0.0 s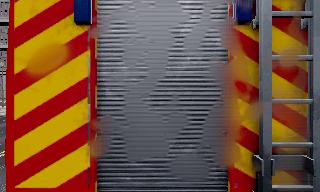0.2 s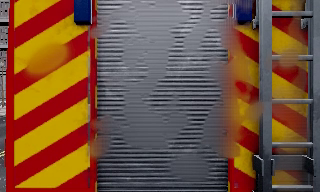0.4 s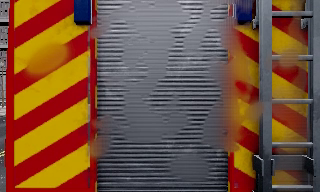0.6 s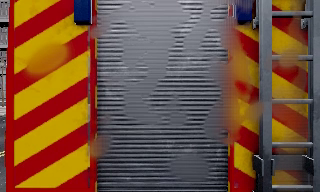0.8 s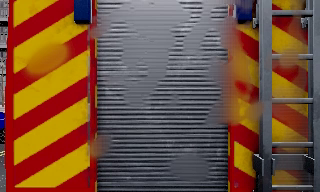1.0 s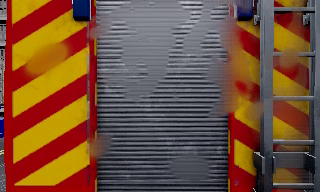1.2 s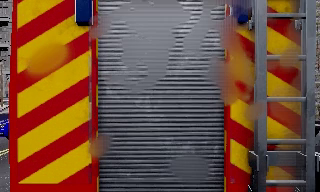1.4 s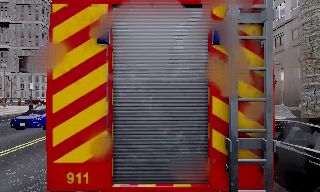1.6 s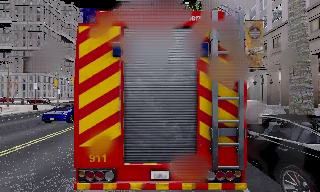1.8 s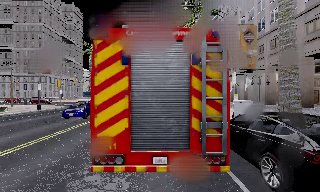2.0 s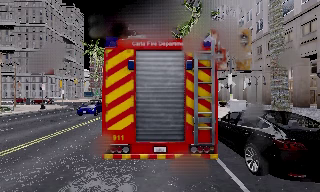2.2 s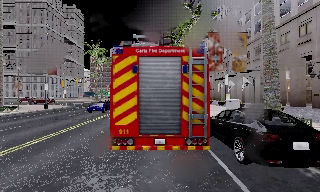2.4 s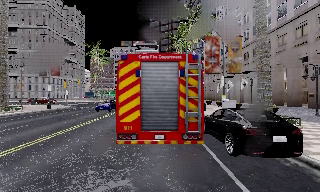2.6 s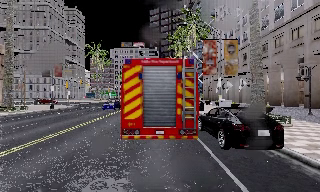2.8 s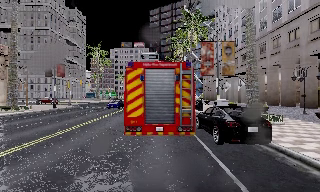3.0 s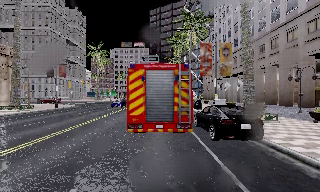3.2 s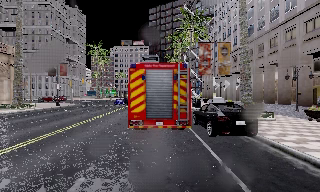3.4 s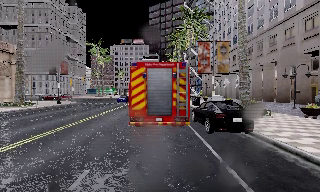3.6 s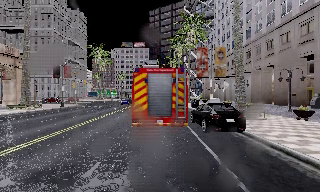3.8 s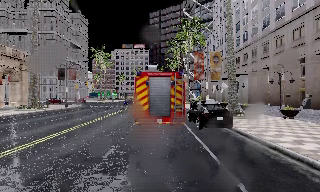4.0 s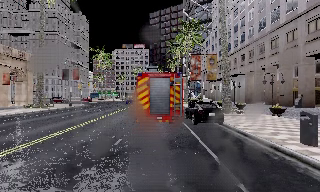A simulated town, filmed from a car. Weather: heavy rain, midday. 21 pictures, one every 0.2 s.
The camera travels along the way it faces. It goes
backward.
0.0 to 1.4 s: The camera travels backward, about 0.5 m, so what stands in front gets smaller. It gains speed.
1.4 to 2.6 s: The camera travels backward, about 4 m, so what stands in front gets smaller.
2.6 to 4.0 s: The camera travels backward, about 5 m, so what stands in front gets smaller. It gains speed.
The film runs backward here.
